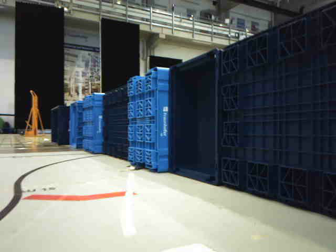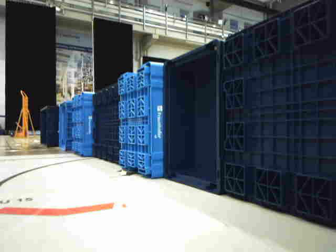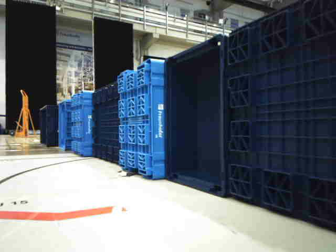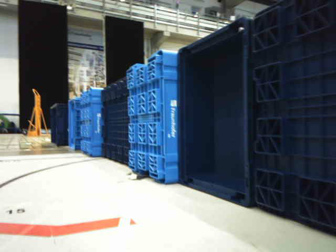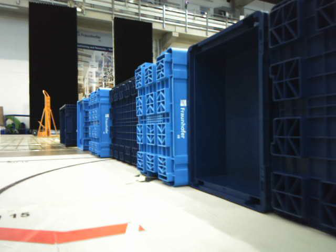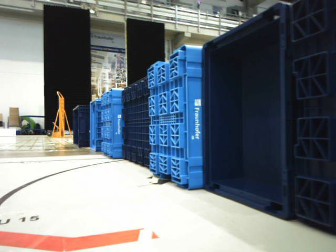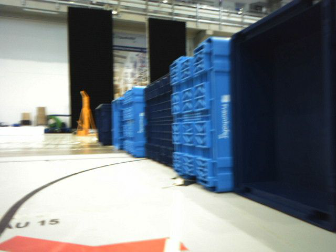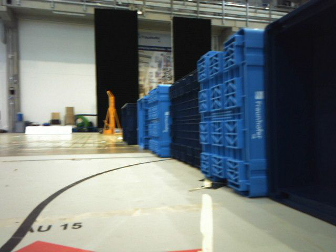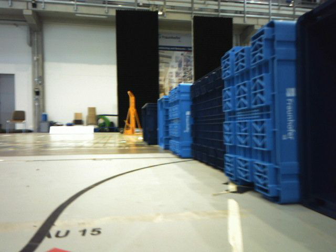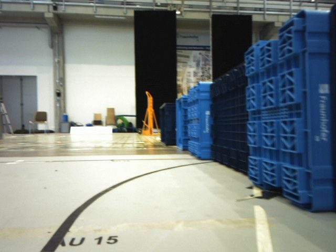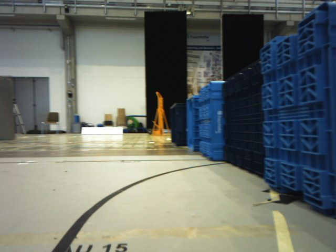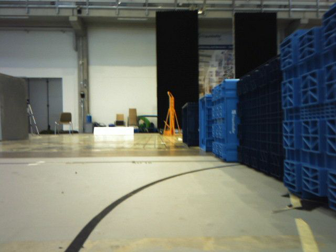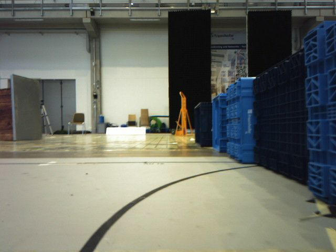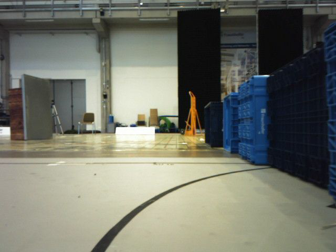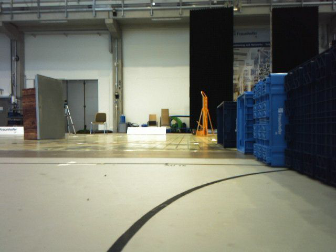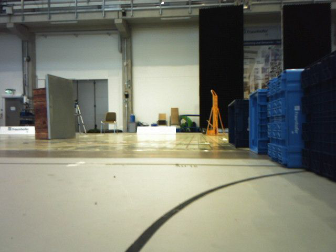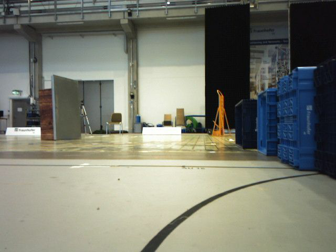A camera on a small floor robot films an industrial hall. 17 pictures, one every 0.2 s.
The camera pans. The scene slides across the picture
to the right.
The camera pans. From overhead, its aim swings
counterclockwise.
0.0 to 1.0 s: The camera travels forward, about 0.2 m, so what stands in front looms larger.
1.0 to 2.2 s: The camera swings to its left by about 20 degrees, and the scene slides to the right. It travels forward, about 0.2 m, so what stands in front looms larger.
2.2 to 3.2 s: The camera travels forward, about 0.2 m, so what stands in front looms larger.
The film runs forward here.
